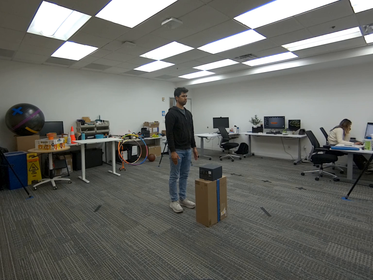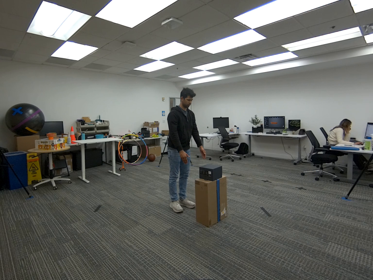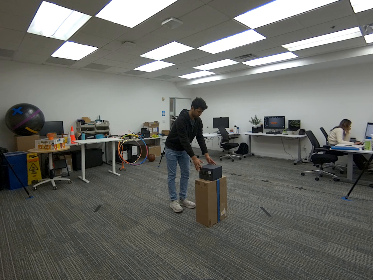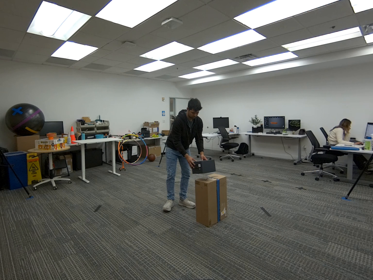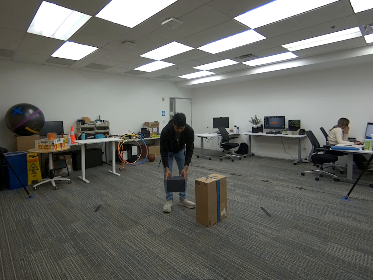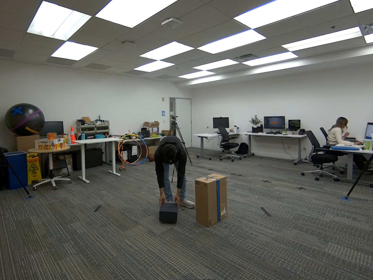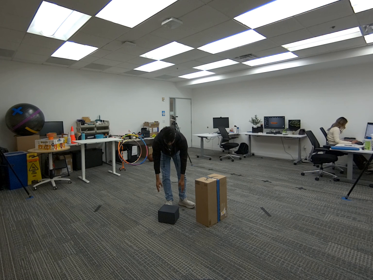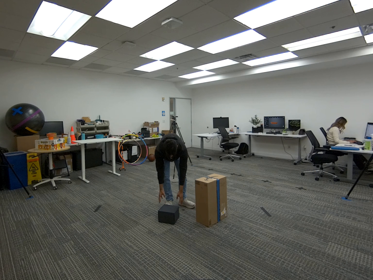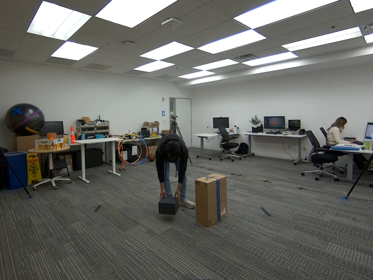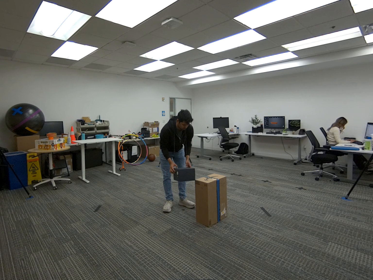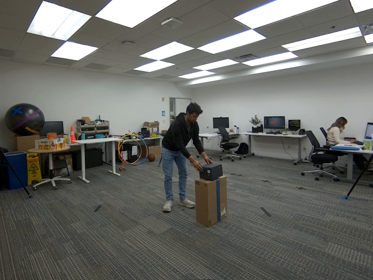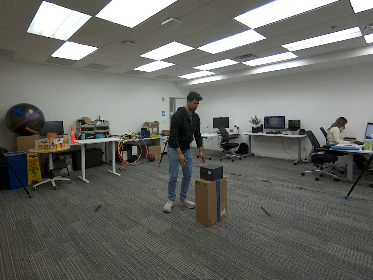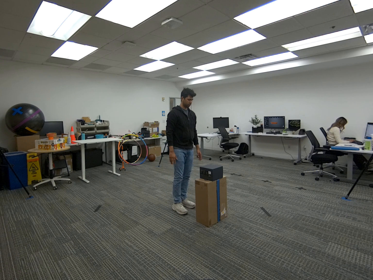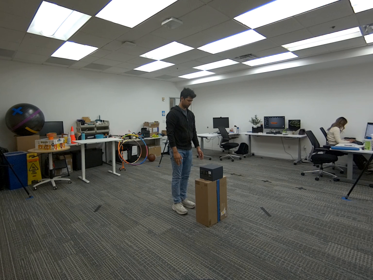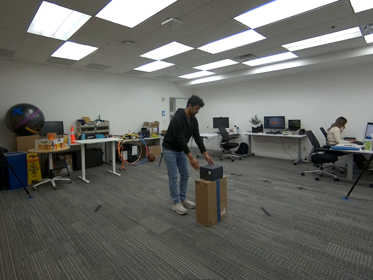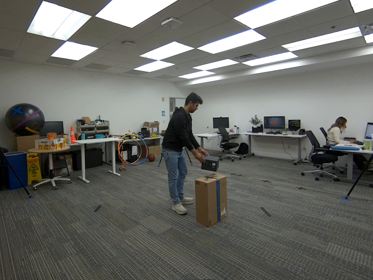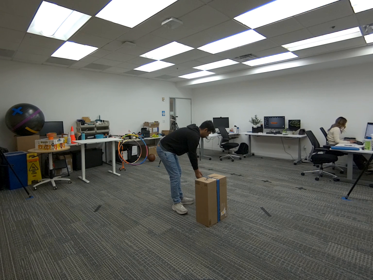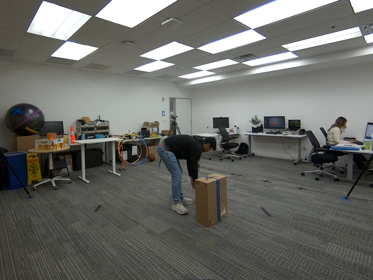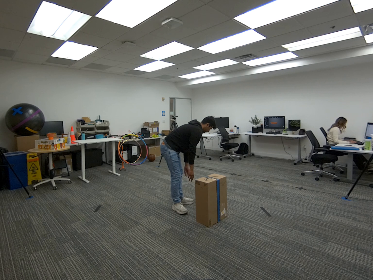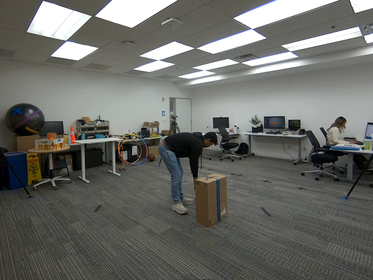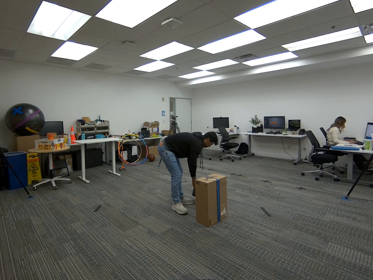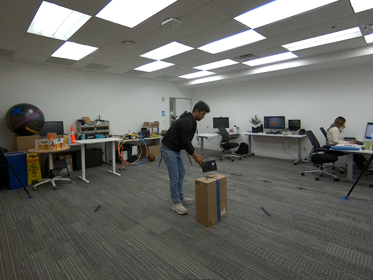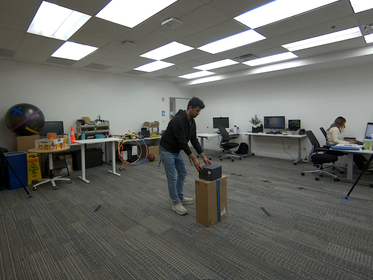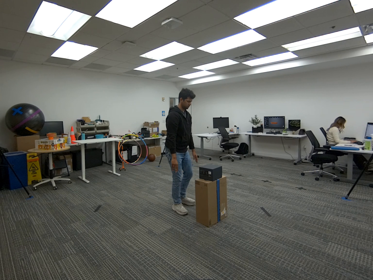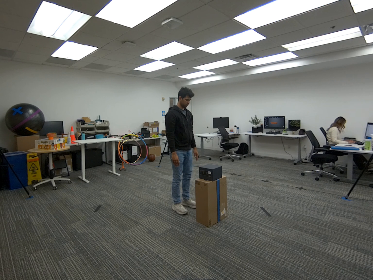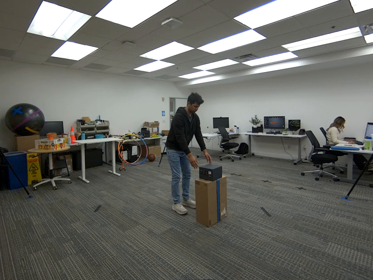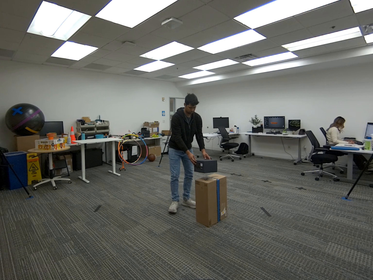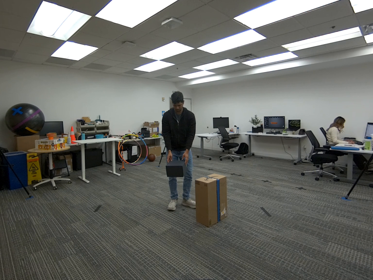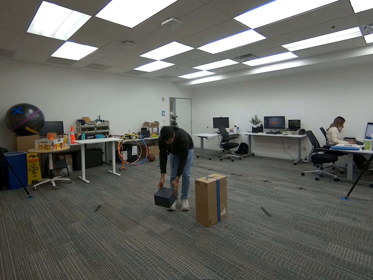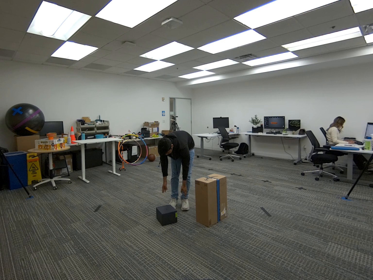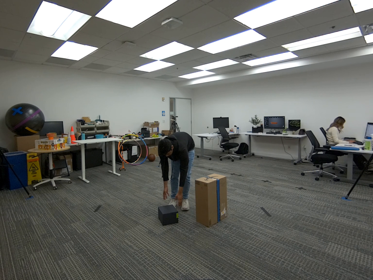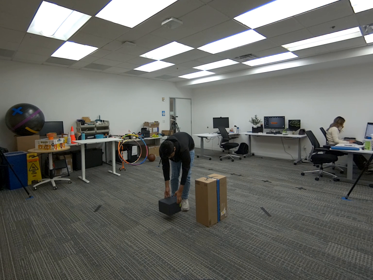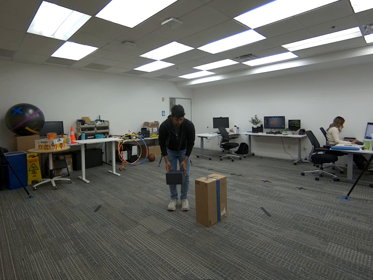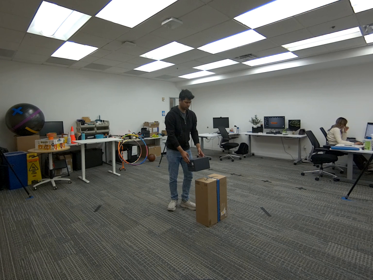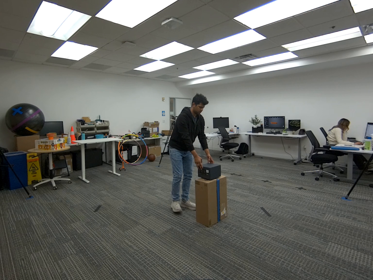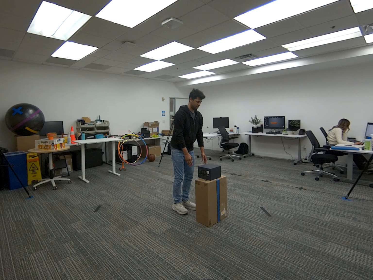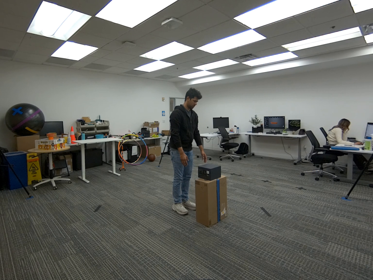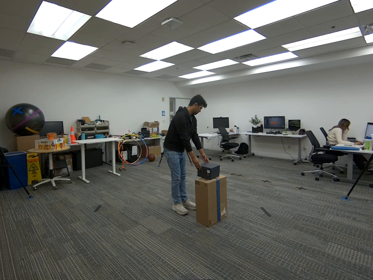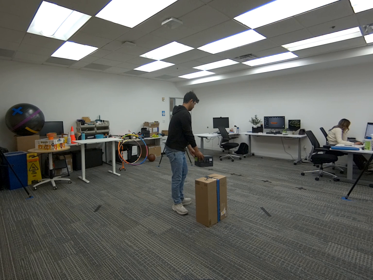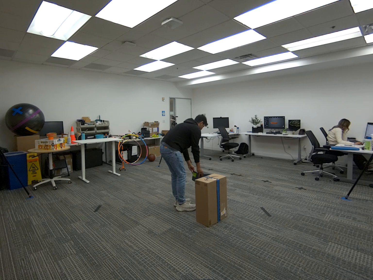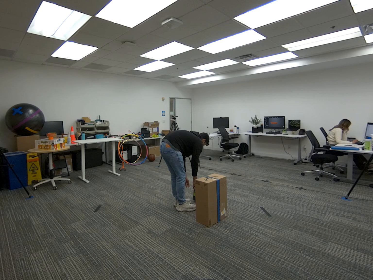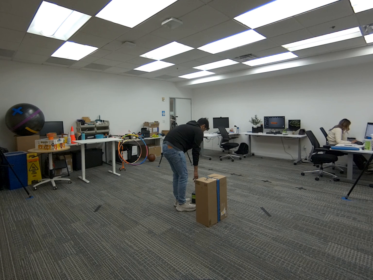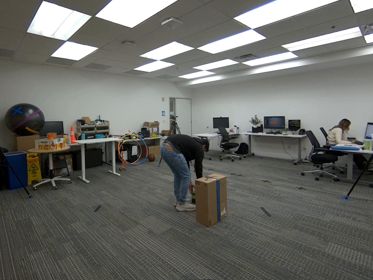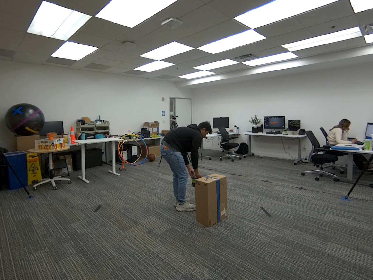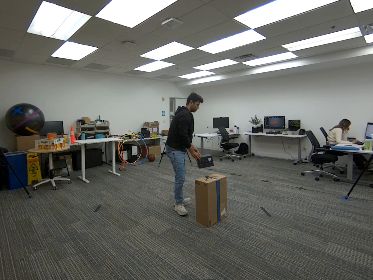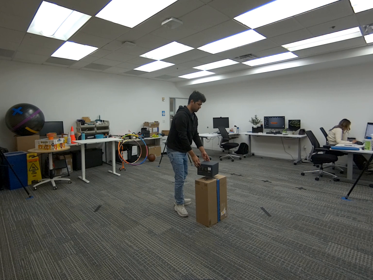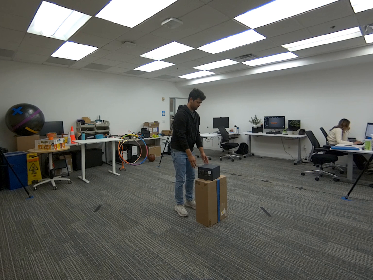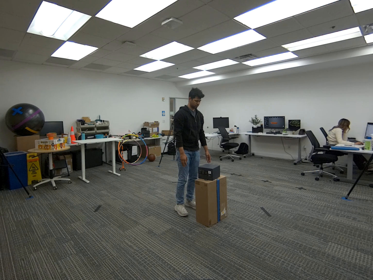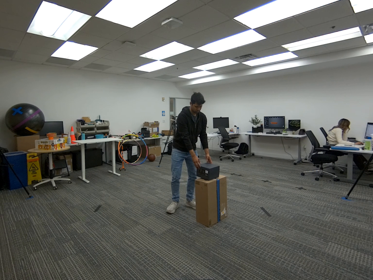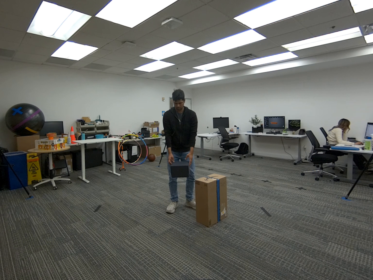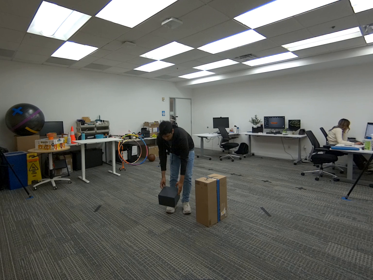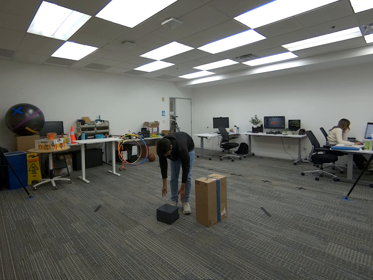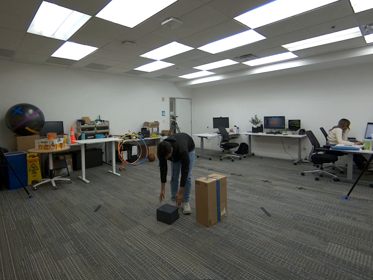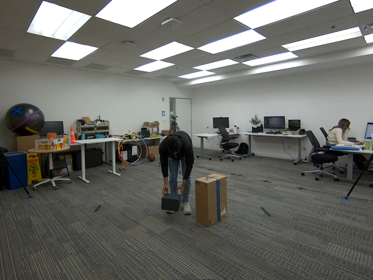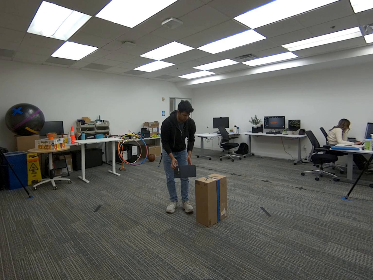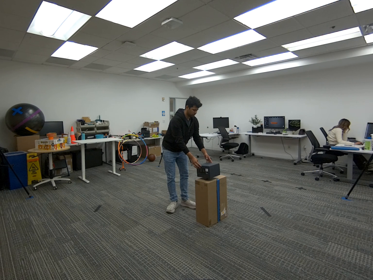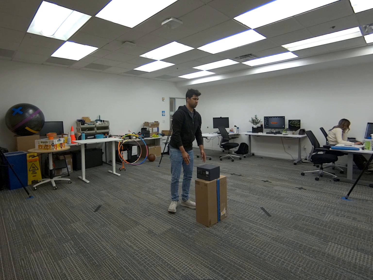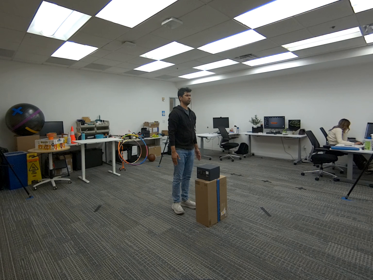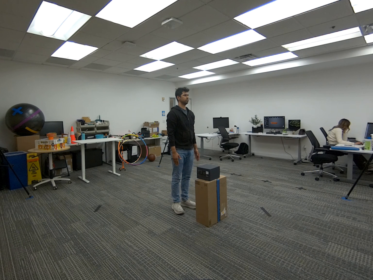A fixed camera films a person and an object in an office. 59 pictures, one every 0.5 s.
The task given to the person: Walk to the black square box from the big brown cardboard box, pick up the black square box with both hands, and place the black square box to the ground.
